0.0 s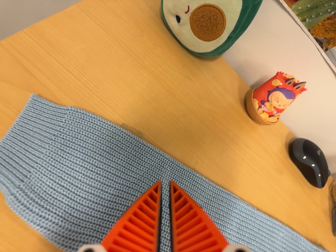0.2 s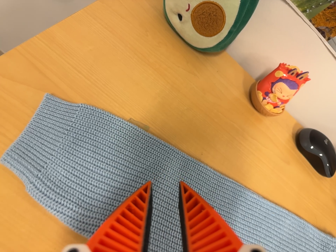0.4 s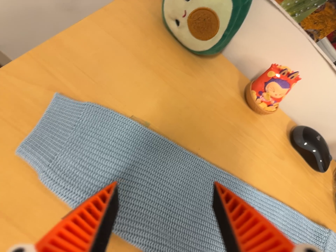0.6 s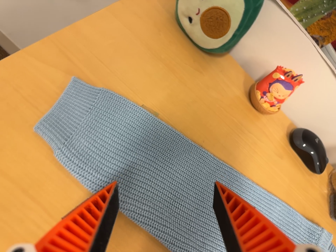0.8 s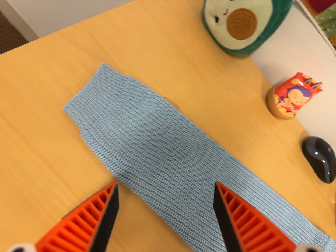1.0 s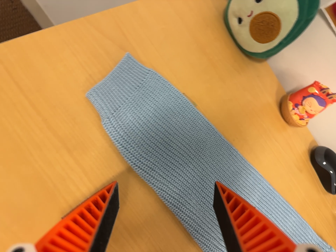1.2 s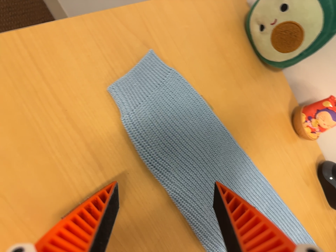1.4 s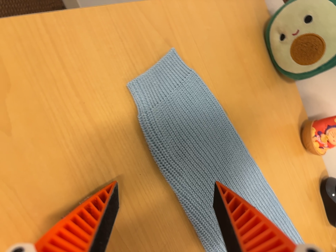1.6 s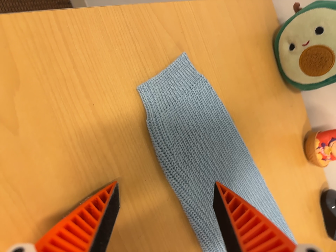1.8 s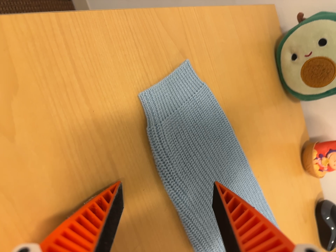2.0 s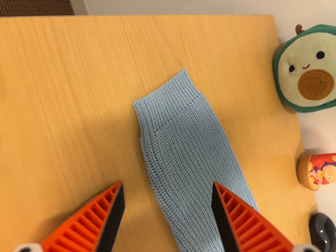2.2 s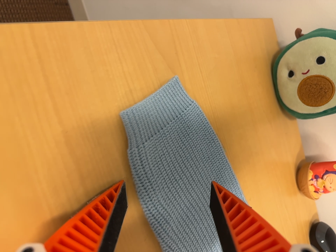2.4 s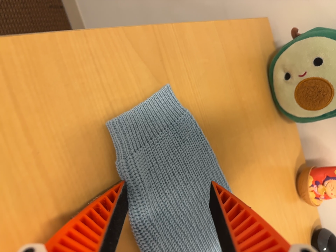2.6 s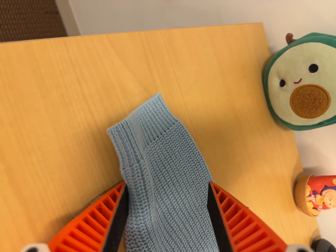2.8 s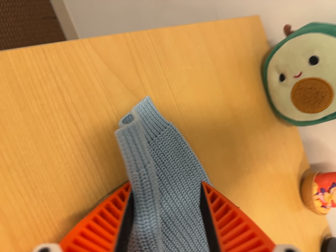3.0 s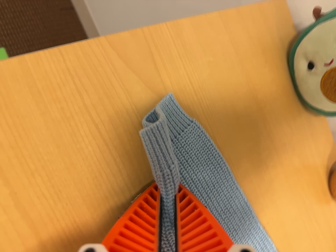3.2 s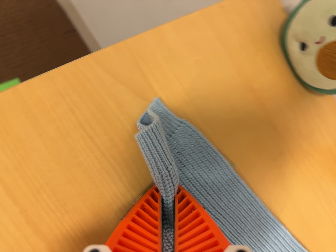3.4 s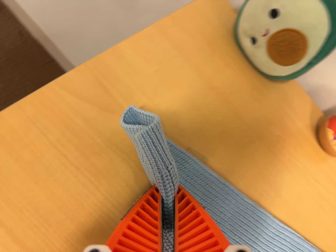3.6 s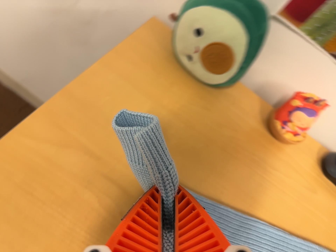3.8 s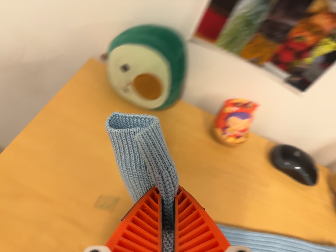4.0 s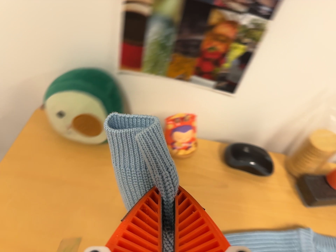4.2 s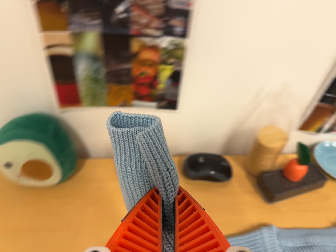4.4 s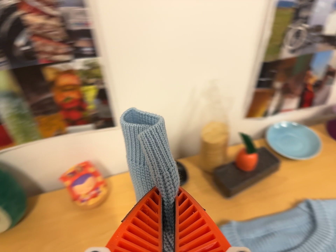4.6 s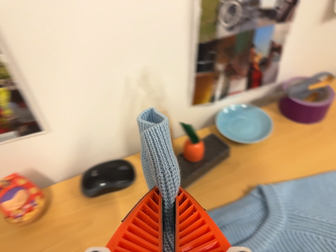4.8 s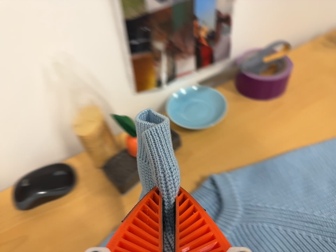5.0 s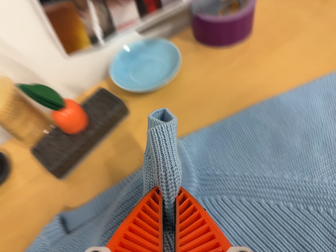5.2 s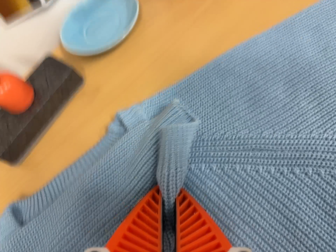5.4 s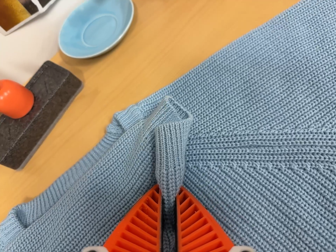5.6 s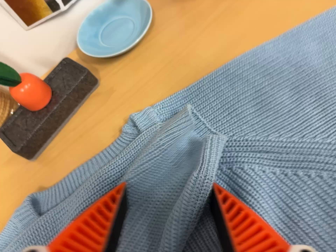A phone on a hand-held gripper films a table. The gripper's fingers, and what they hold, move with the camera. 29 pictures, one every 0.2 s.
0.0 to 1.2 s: The camera travels to its left, backward and toward the bottom of its view, about 10 cm, so close, fixed things drift to the right. It rolls about its line of sight by about 15 degrees, and the scene rotates clockwise.
1.2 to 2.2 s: The camera rolls about its line of sight by about 15 degrees, and the scene rotates clockwise.
2.2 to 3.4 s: The camera pans to its left by about 10 degrees. It travels to its right, about 10 cm. It rolls about its line of sight by about 25 degrees, and the scene rotates counterclockwise.
3.4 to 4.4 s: The scene slides to the left, as the camera pans about 15 degrees to its right. It travels to its right, about 36 cm, so close, fixed things drift to the left. Its aim tips toward the top of its view by about 15 degrees, and the scene shifts downward. It rolls about its line of sight by about 60 degrees, and the scene rotates counterclockwise.
4.4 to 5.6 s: The camera travels to its right and forward, about 32 cm, so close, fixed things drift to the left. Its aim tips toward the bottom of its view by about 20 degrees, and the scene shifts upward. It rolls about its line of sight by about 25 degrees, and the scene rotates counterclockwise.
The film runs forward here.
